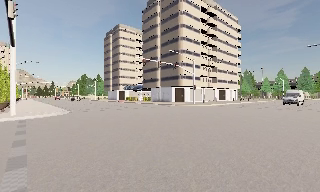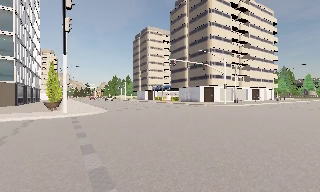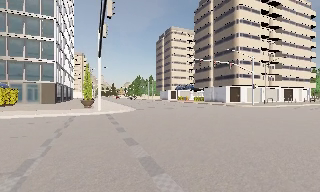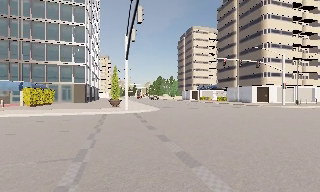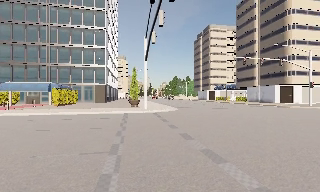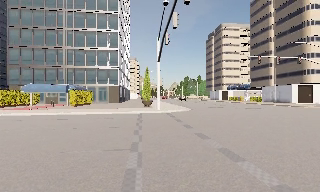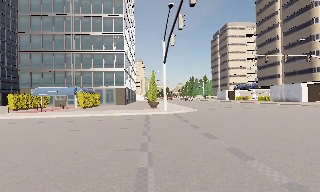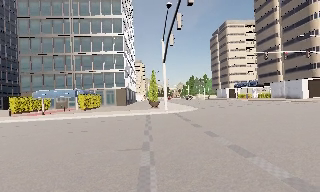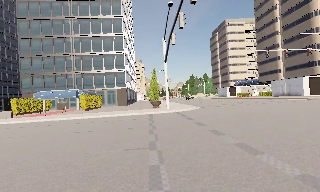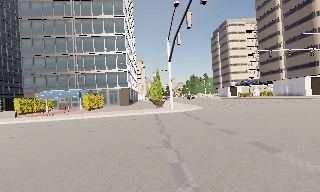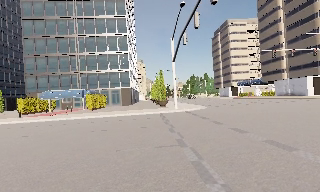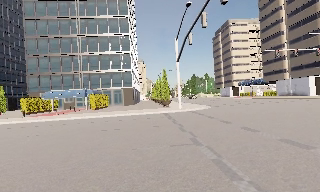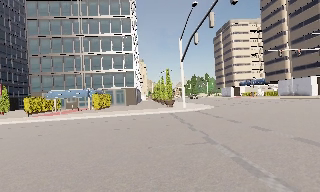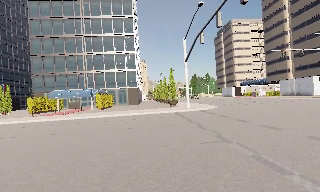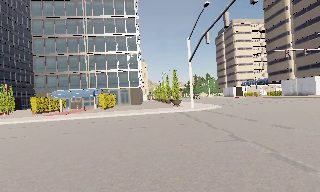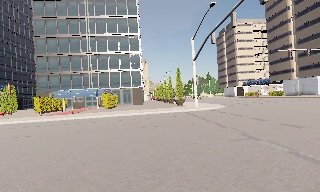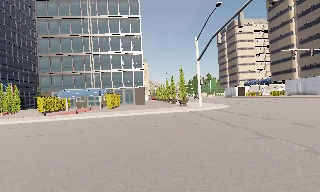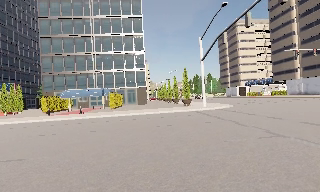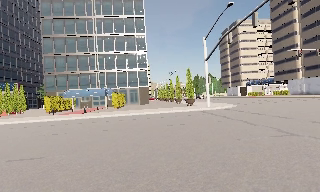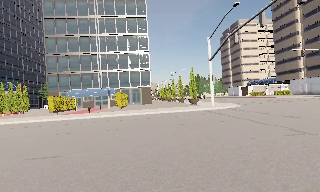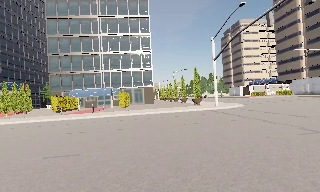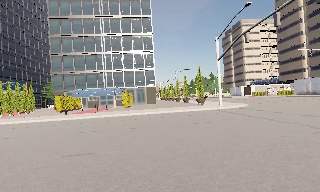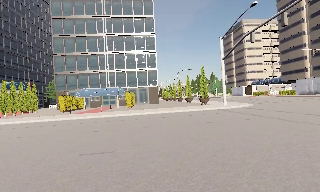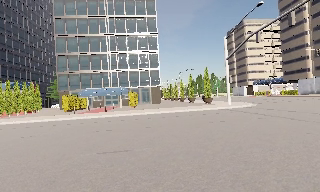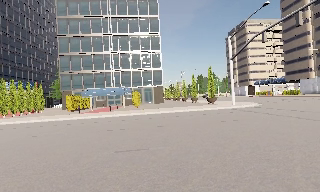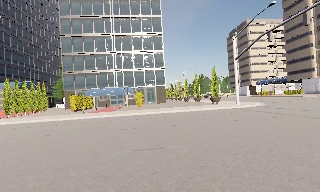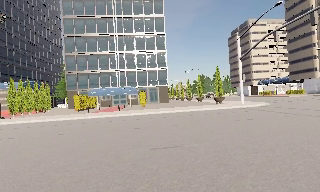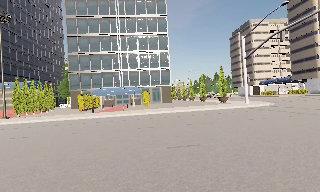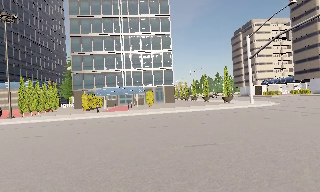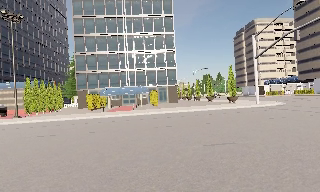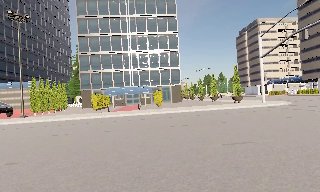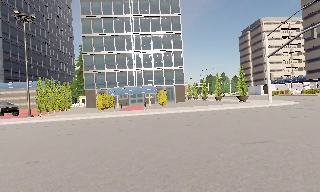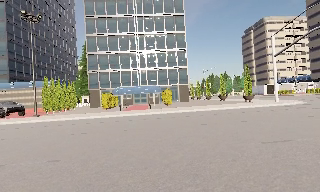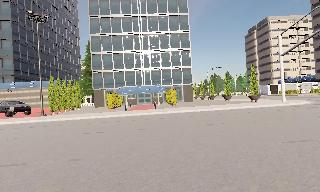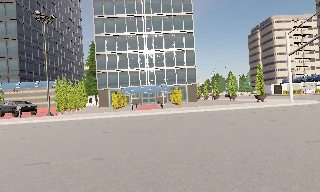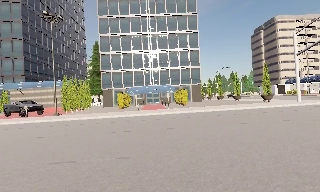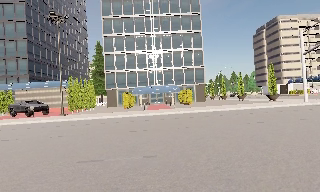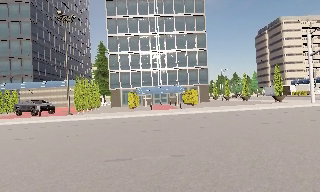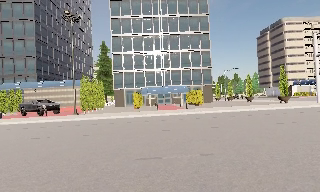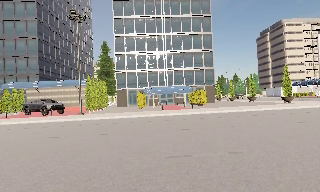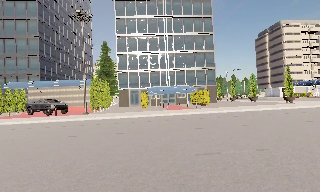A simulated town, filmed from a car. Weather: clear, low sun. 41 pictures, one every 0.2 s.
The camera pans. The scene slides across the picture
to the right.
The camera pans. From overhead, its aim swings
counterclockwise.
0.0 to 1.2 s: The scene slides to the right, as the camera pans about 35 degrees to its left. It travels backward and to its left, about 3 m. It loses speed.
1.2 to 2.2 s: The camera travels to its left, about 1.5 m, so close, fixed things drift to the right. It gains speed.
2.2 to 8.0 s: The camera travels to its left, about 16 m, so close, fixed things drift to the right.
The film runs backward here.
